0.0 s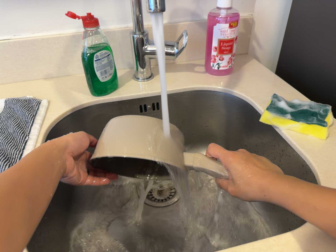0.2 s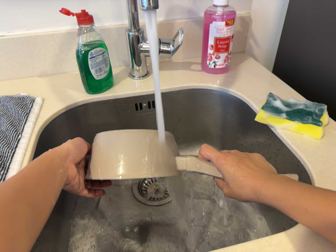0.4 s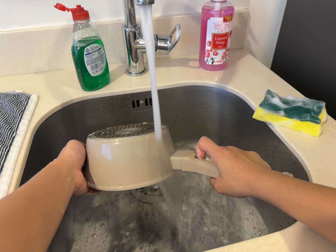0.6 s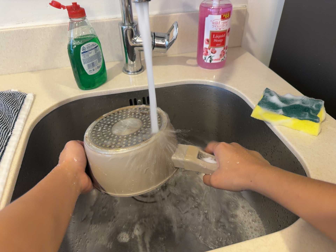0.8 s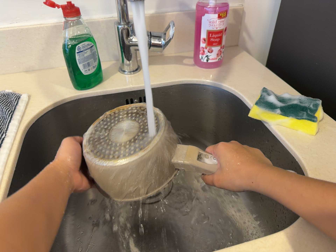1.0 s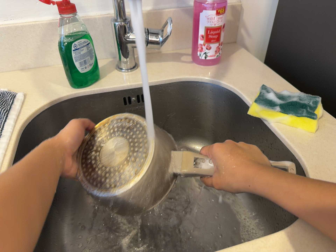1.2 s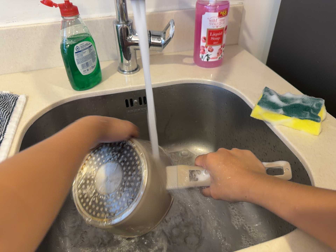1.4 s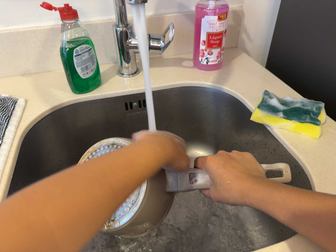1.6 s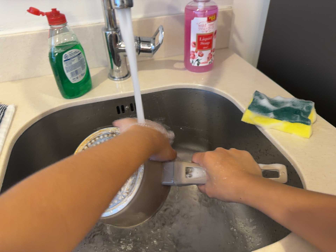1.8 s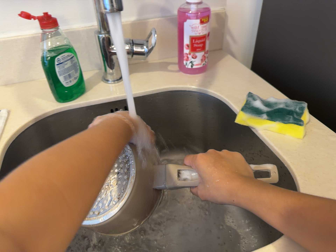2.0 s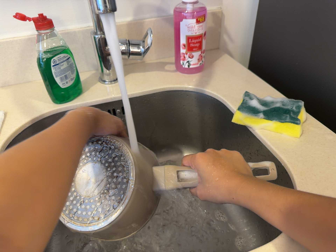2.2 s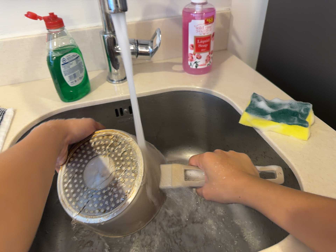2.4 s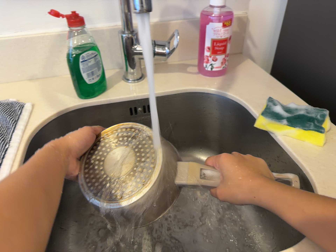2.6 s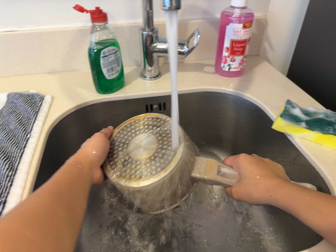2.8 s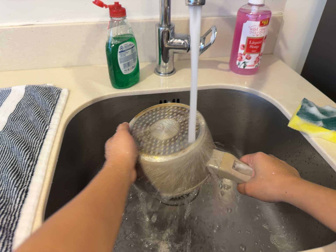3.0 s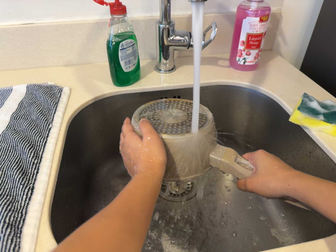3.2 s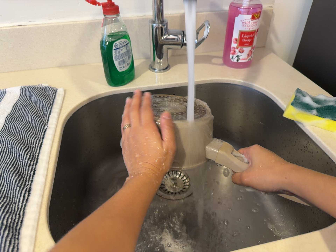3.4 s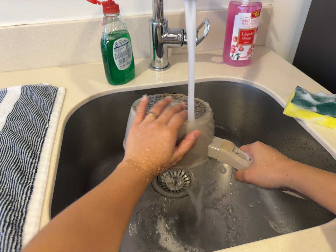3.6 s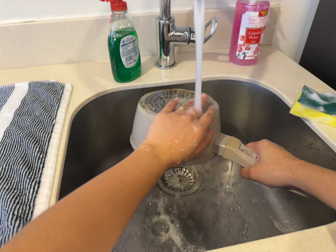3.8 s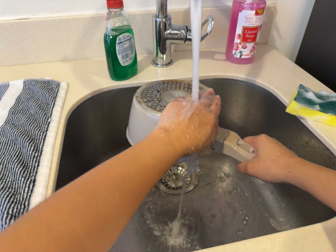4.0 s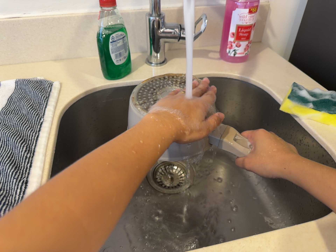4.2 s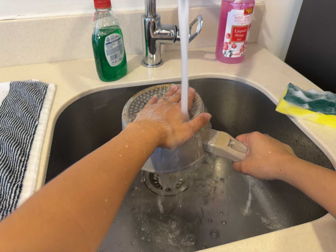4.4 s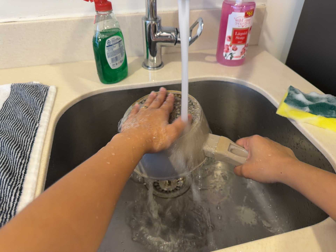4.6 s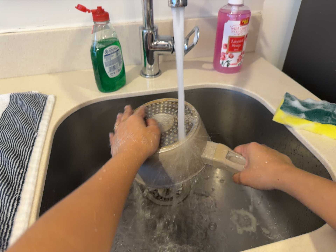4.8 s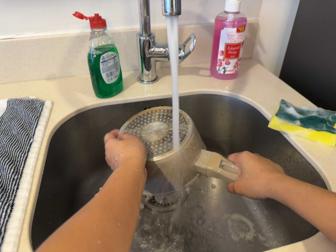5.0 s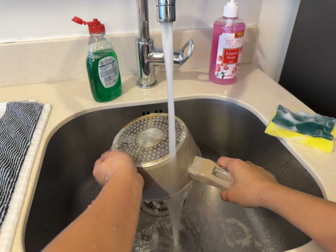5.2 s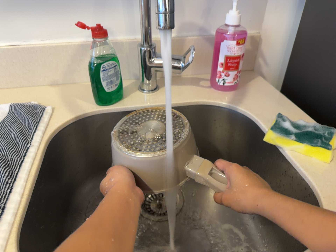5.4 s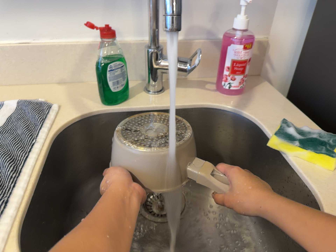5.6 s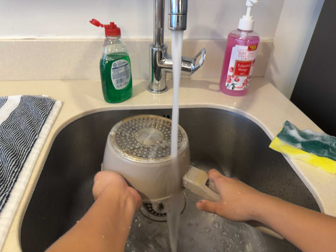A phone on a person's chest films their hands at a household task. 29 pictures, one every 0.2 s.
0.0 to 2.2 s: The camera shifts only a little, or ends up much as it began.
2.2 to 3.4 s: The camera travels to its left, about 6 cm, so close, fixed things drift to the right.
3.4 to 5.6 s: The camera shifts only a little, or ends up much as it began.
The film runs forward here.
